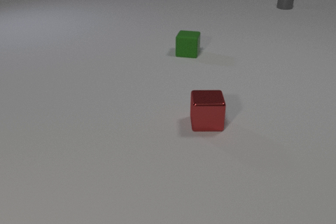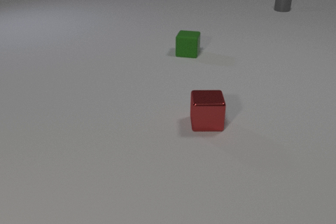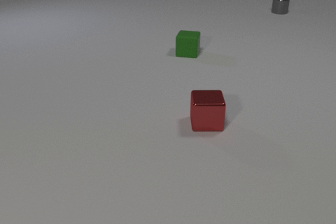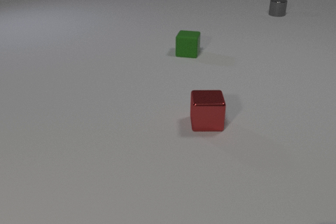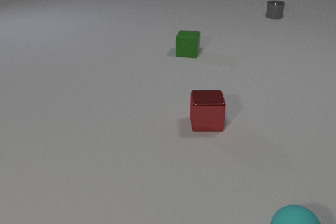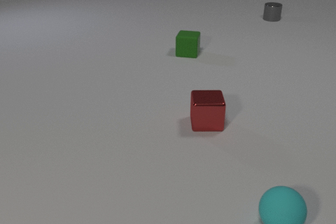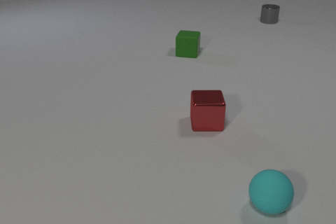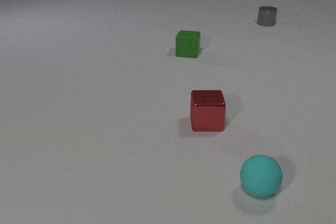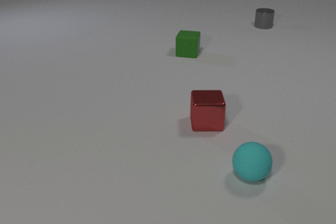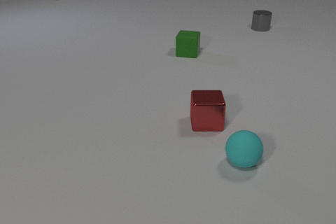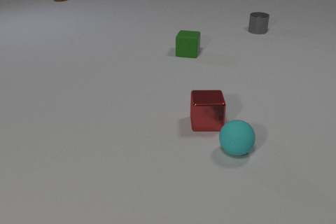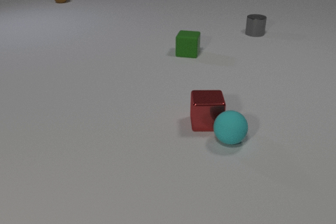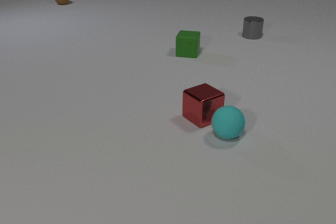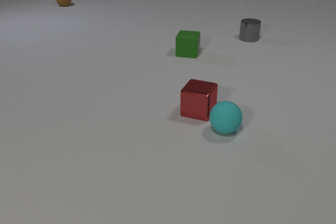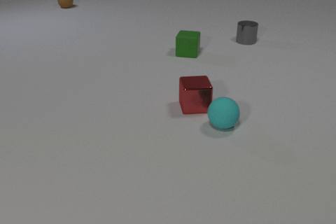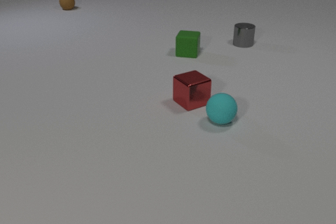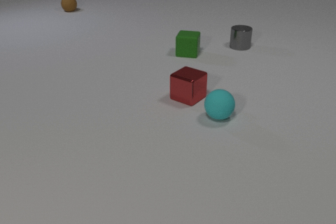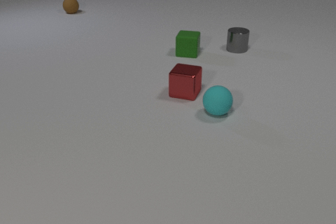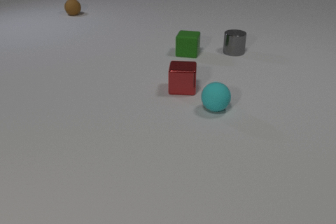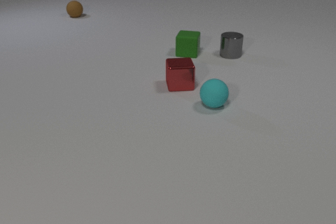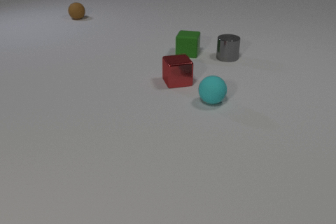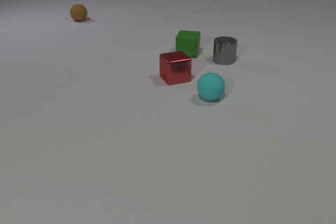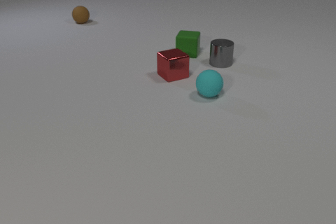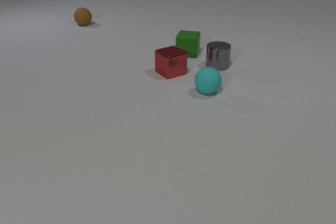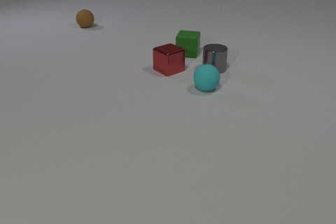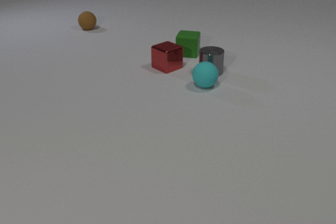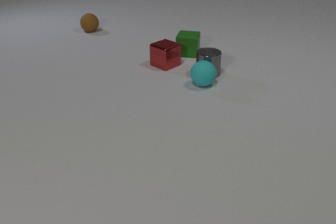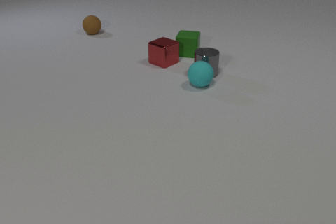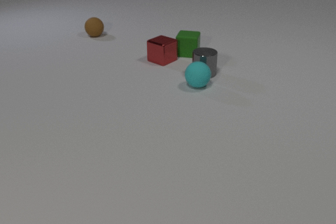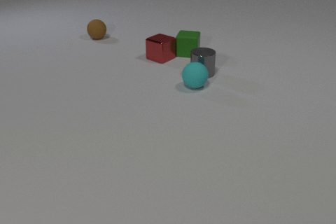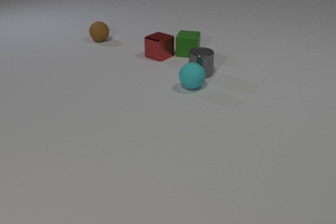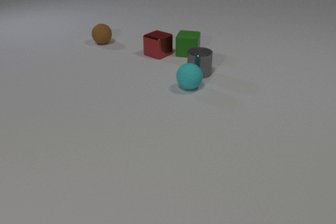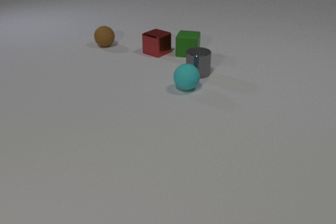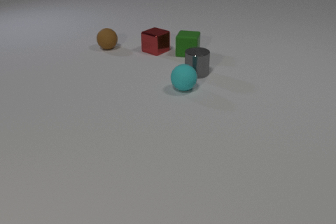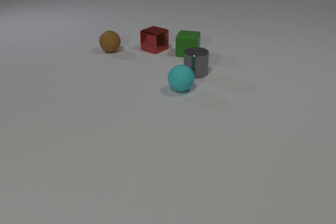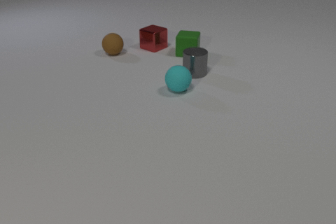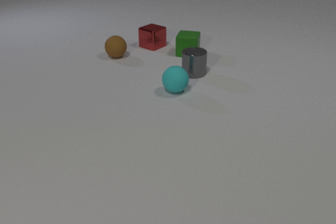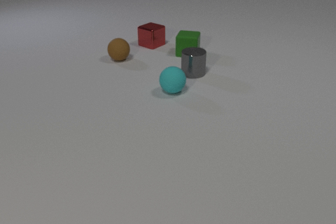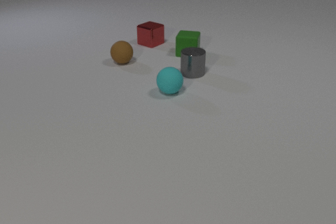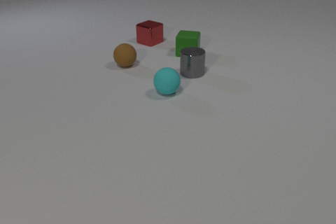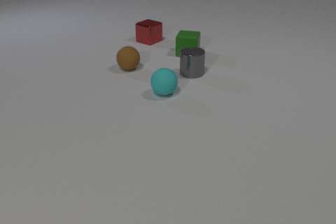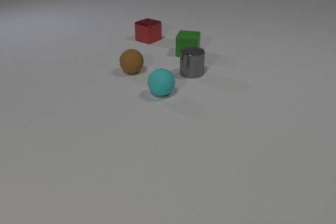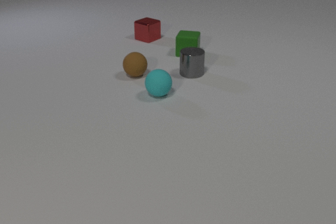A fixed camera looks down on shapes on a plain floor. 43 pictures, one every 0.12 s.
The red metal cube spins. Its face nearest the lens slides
to the right.
The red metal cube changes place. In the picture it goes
away from the camera.
0.00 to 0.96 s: The cyan rubber sphere comes in at the bottom edge, rolls away from the camera and to the left. The gray metal cylinder slides toward the camera.
0.96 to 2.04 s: The cyan rubber sphere rolls away from the camera. The red metal cube slides away from the camera, spins counterclockwise seen from above by about 150 degrees, its near face sliding to the right. The gray metal cylinder slides toward the camera. The brown rubber sphere comes in at the top edge, rolls toward the camera. The cyan rubber sphere and the red metal cube collide.
2.04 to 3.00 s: The cyan rubber sphere rolls away from the camera. The red metal cube slides away from the camera, spins so that its near face slides to the right, counterclockwise seen from above. The gray metal cylinder slides toward the camera. The brown rubber sphere rolls toward the camera.
3.00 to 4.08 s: The cyan rubber sphere rolls to the left and toward the camera. The red metal cube slides away from the camera. The gray metal cylinder slides to the left. The brown rubber sphere rolls toward the camera. The cyan rubber sphere and the gray metal cylinder collide.
4.08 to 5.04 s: The cyan rubber sphere rolls to the left and toward the camera. The red metal cube slides away from the camera. The brown rubber sphere rolls toward the camera.
What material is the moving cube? metal.
Are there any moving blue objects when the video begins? no.
How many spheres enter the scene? 2.
